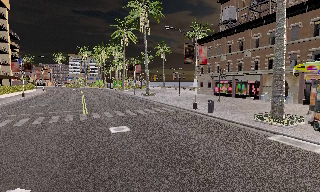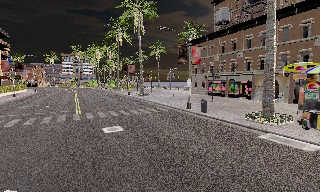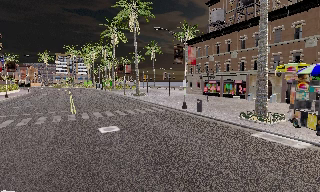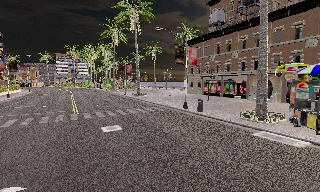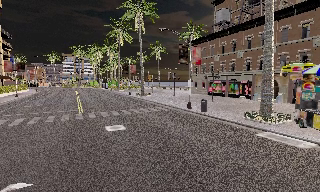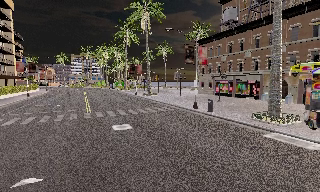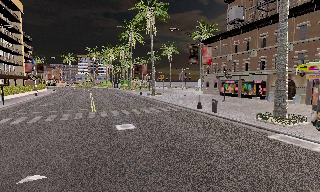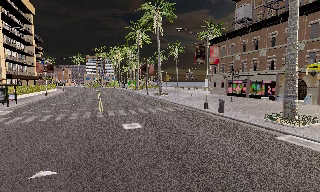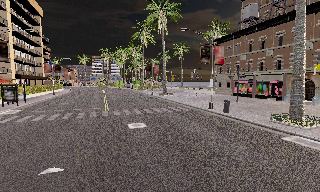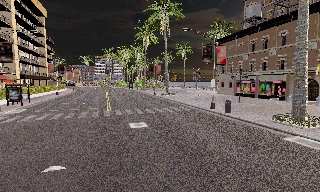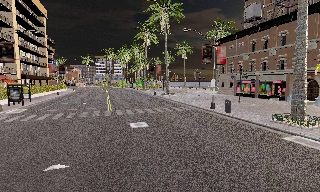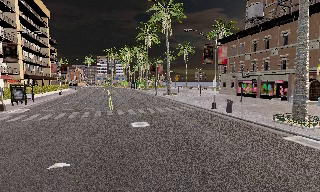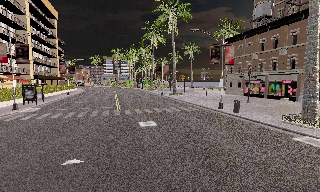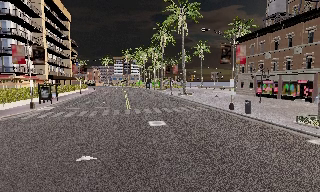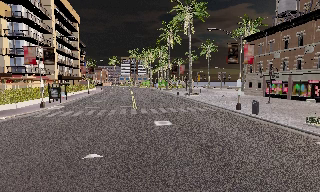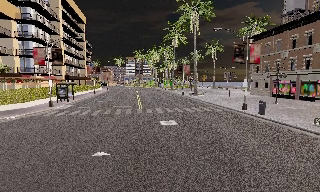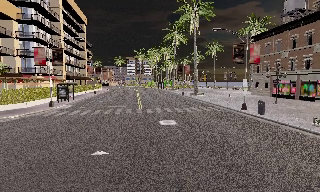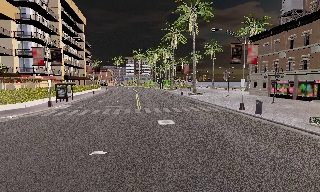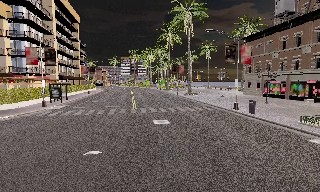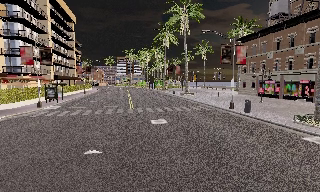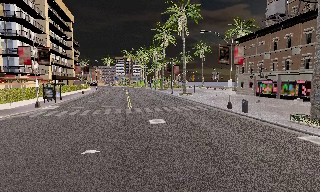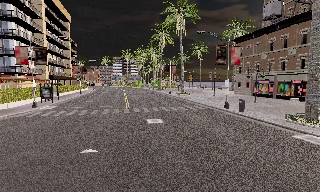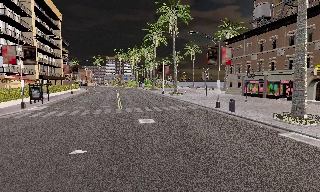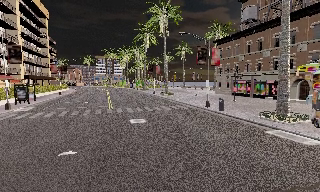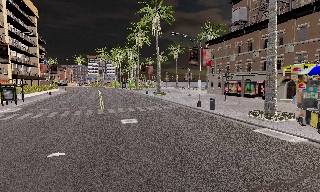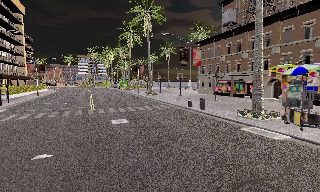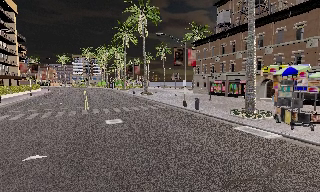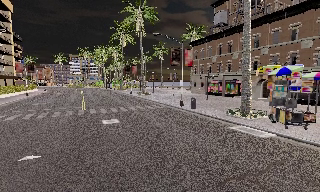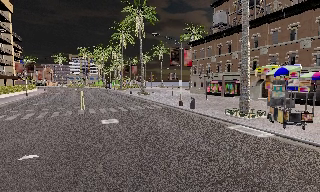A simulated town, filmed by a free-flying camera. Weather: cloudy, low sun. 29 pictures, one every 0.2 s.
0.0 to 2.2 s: The camera travels backward, about 1 m, so what stands in front gets smaller.
2.2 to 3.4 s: The camera travels backward, about 0.5 m, so what stands in front gets smaller.
3.4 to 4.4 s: The camera shifts only a little, or ends up much as it began.
4.4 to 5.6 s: The scene slides to the left, as the camera pans about 10 degrees to its right. It travels to its right, about 0.5 m, so close, fixed things drift to the left.
The film runs backward here.
